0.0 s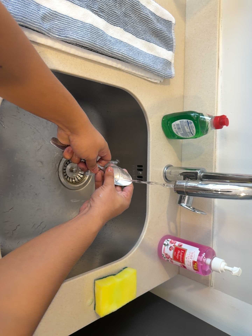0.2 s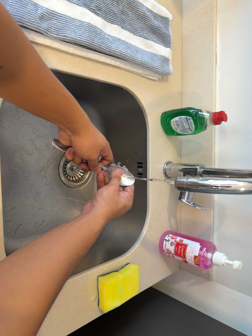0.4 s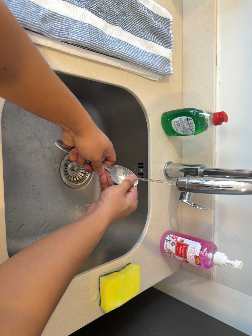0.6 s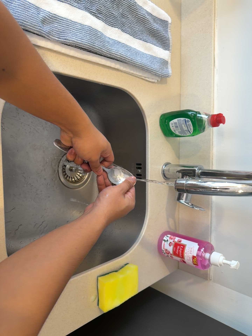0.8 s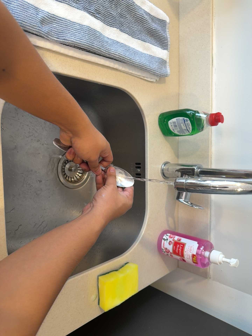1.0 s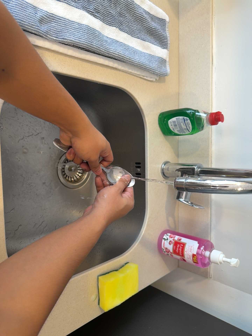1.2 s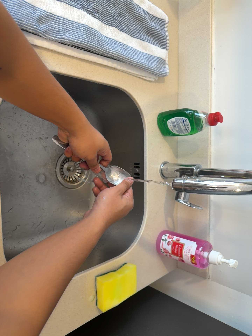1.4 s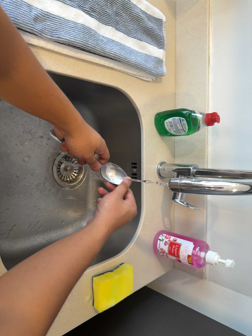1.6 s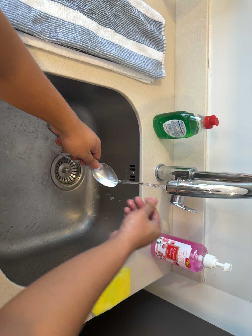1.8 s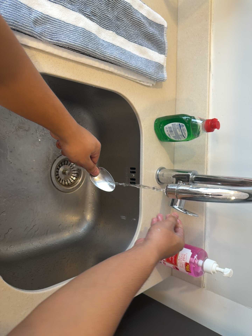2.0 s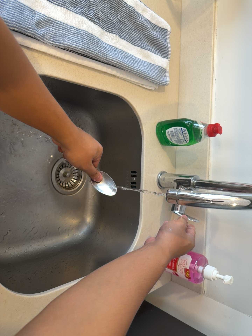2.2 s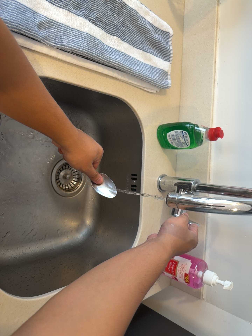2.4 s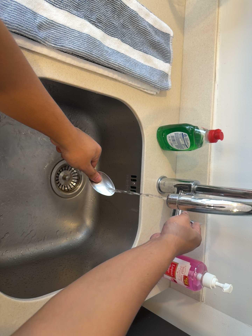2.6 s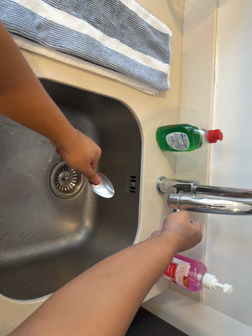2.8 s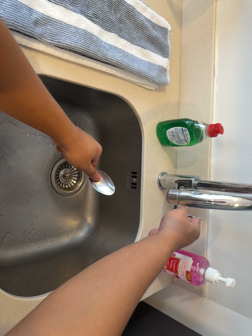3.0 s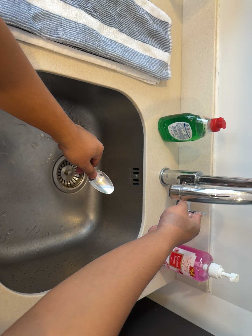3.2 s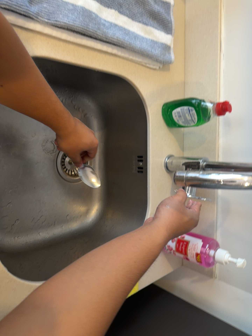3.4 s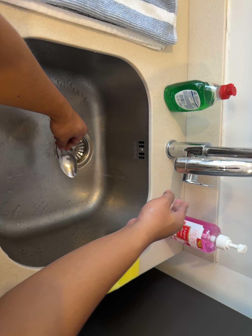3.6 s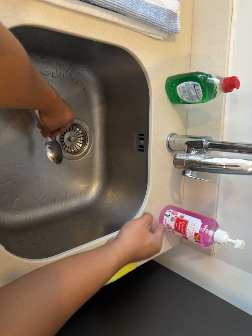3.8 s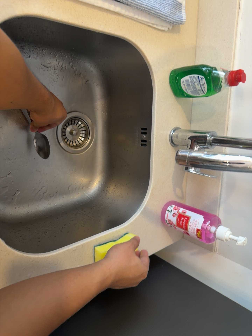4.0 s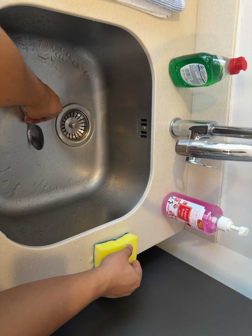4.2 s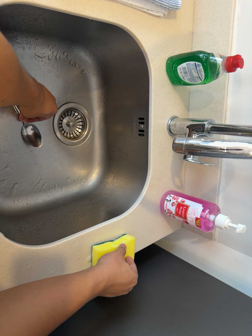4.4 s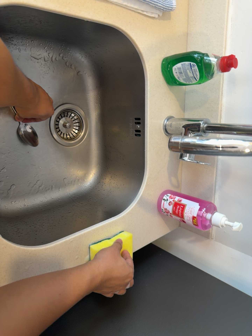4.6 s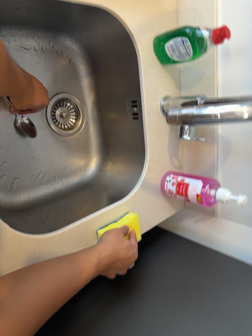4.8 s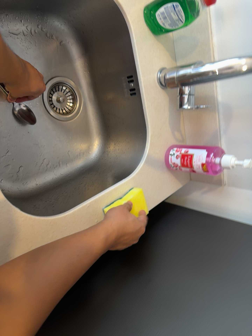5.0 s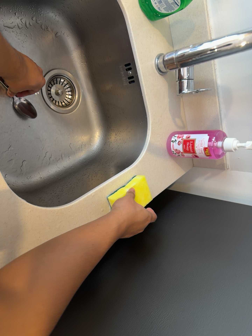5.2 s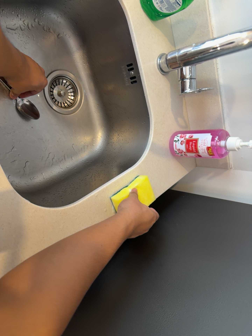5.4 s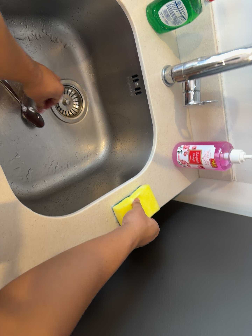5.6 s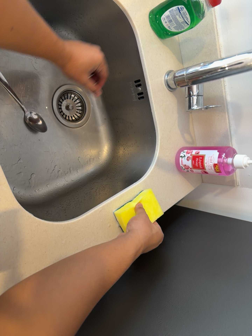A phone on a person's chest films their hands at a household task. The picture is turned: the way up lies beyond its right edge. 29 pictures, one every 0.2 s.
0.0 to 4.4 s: The camera's aim tips toward the bottom of its view by about 10 degrees, and the scene shifts upward.
4.4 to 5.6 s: The camera travels toward the bottom of its view, about 5 cm, so close, fixed things drift upward. It rolls about its line of sight by about 15 degrees, and the scene rotates counterclockwise.
The film runs forward here.
